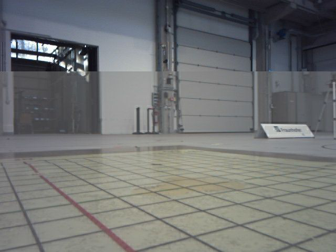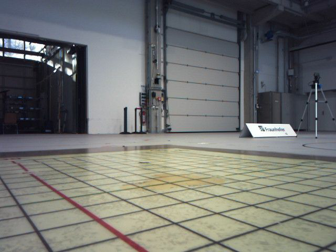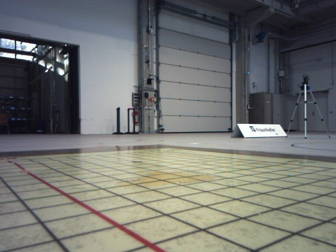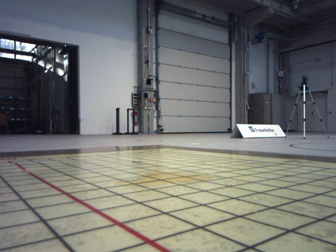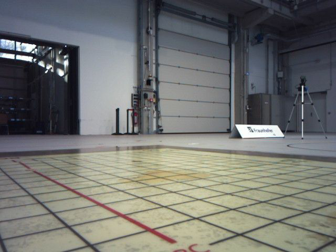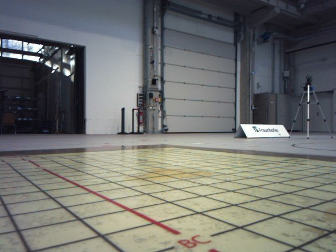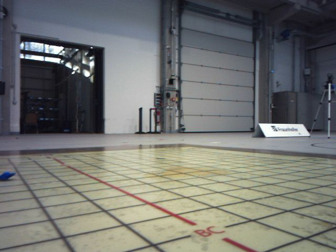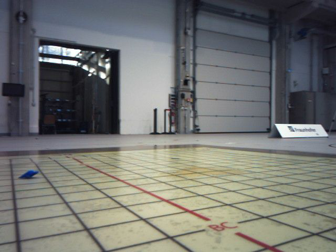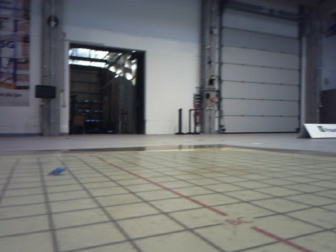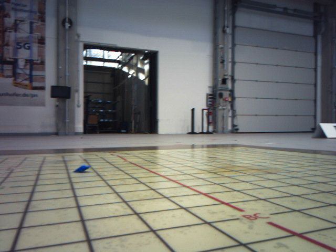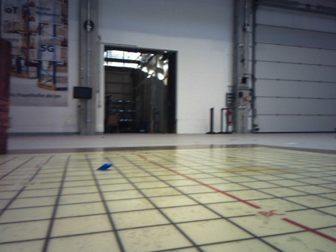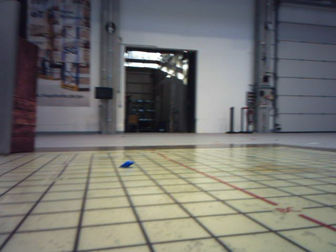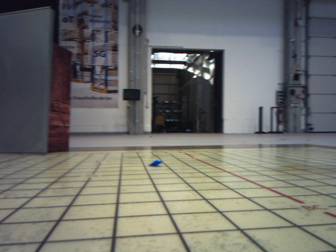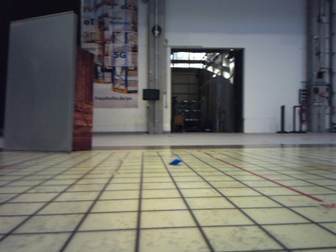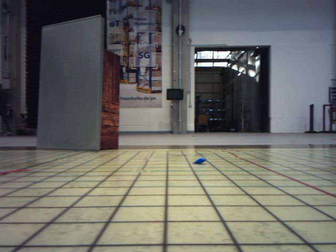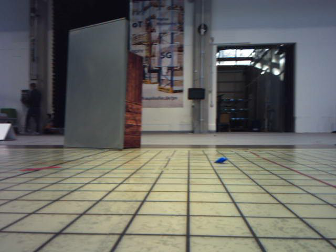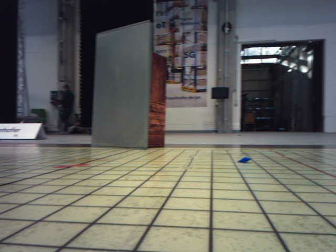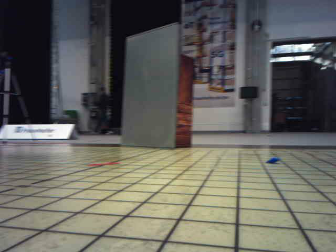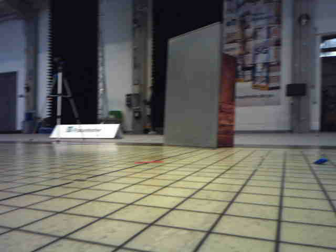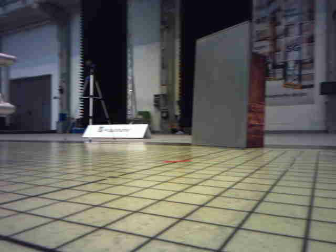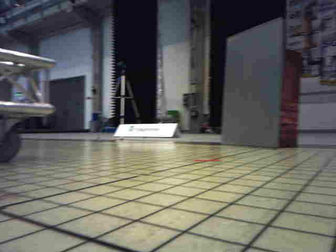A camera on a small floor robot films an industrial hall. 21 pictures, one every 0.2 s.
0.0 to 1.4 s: The camera travels backward, about 0.3 m, so what stands in front gets smaller.
1.4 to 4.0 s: The camera swings to its left by about 65 degrees, and the scene slides to the right. It travels backward, about 0.4 m.
The film runs backward here.
